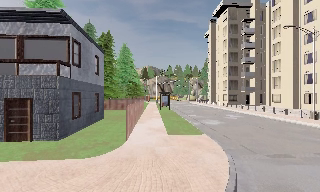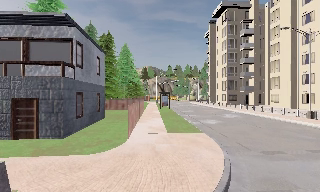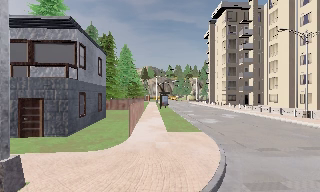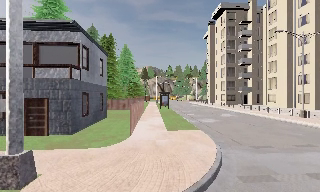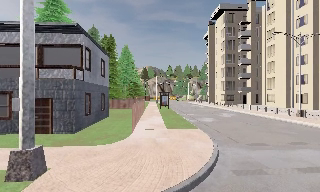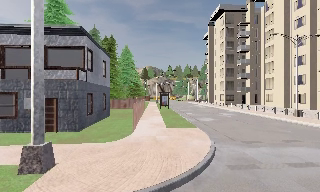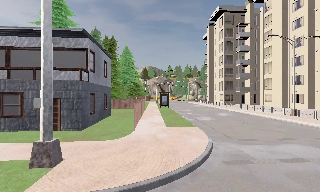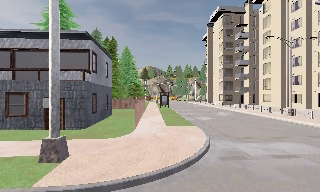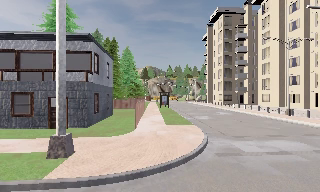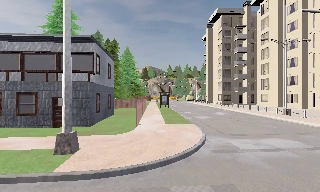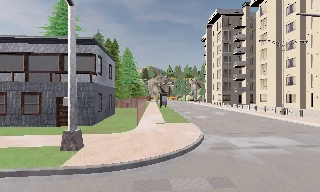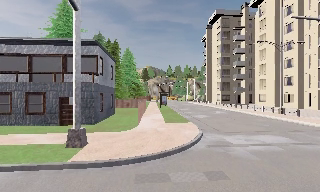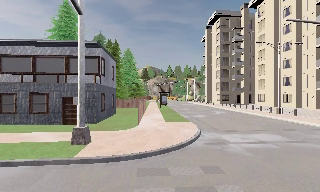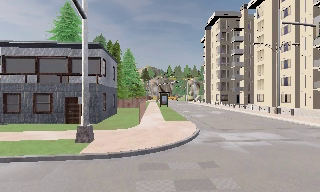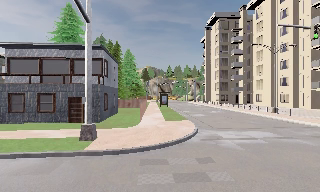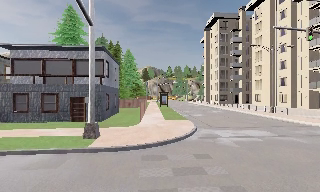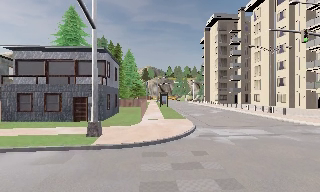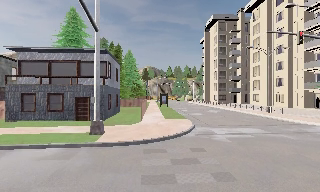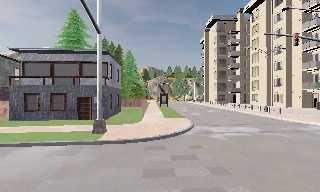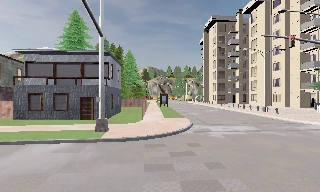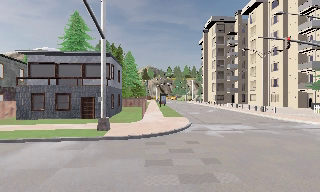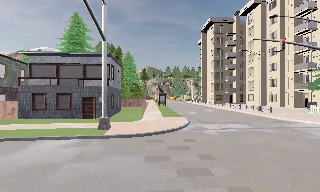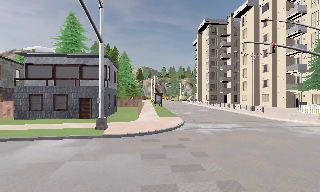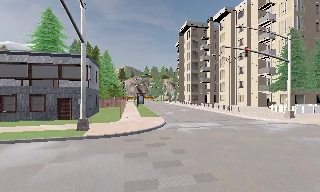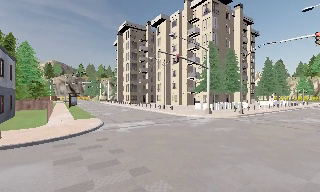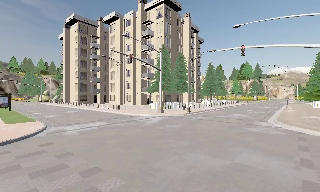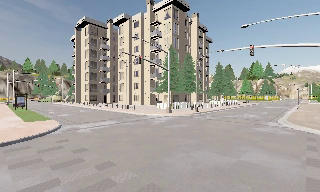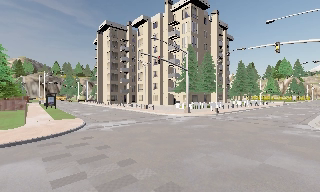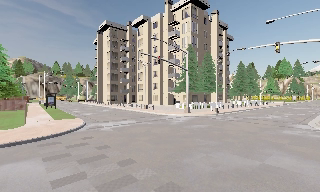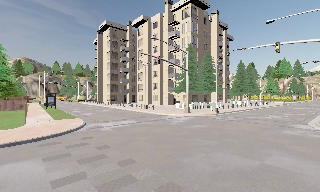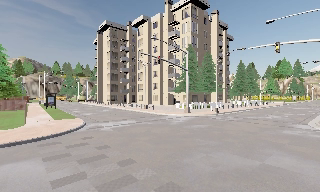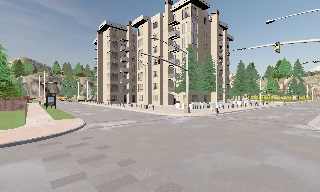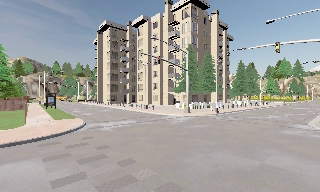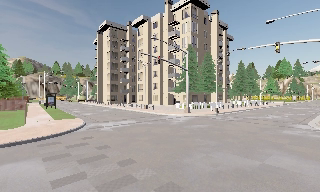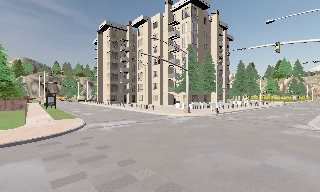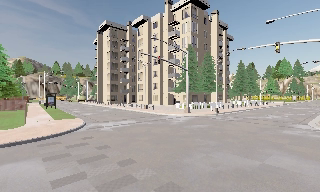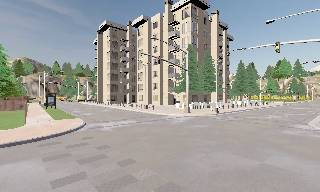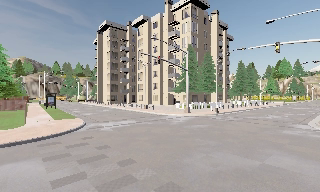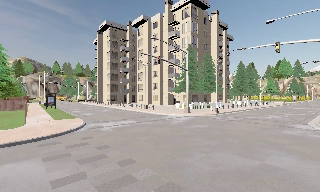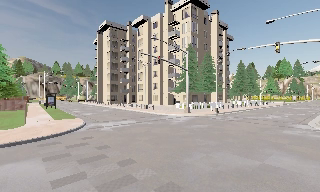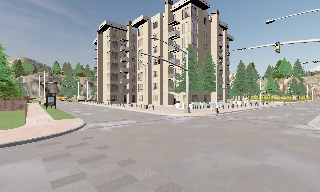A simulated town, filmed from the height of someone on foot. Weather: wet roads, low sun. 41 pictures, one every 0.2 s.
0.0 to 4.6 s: The camera travels backward, about 8 m, so what stands in front gets smaller.
4.6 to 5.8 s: The camera pans to its right, which is clockwise from overhead, by about 30 degrees. It travels backward, about 1 m, so what stands in front gets smaller. It loses speed.
5.8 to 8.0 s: The camera keeps its place and its aim.
The film runs backward here.
